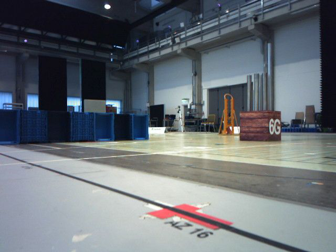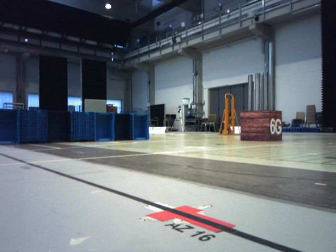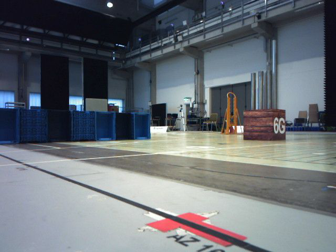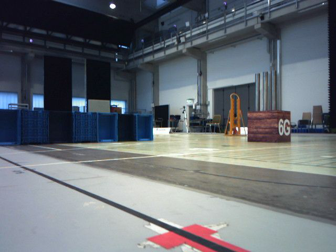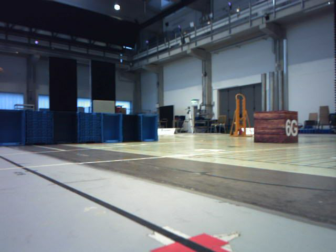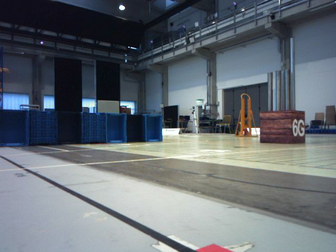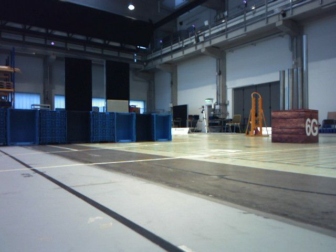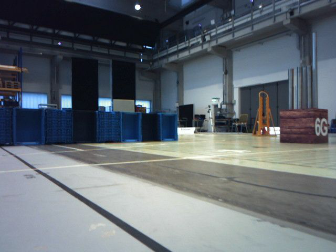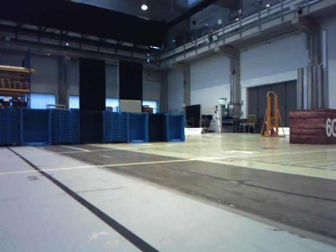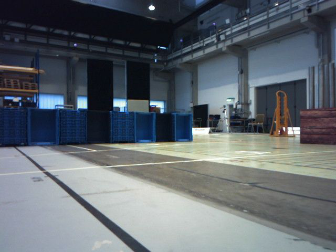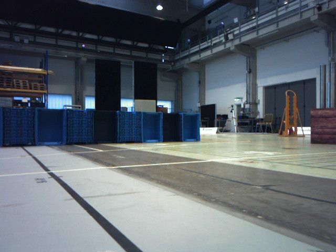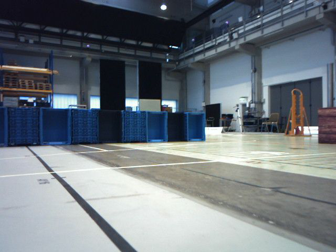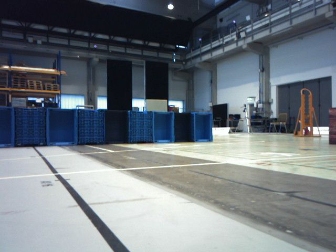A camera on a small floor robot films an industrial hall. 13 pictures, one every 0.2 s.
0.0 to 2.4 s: The scene slides to the right, as the camera pans about 10 degrees to its left. It travels forward, about 0.5 m, so what stands in front looms larger.
The film runs forward here.
